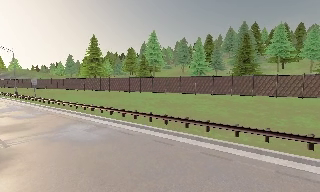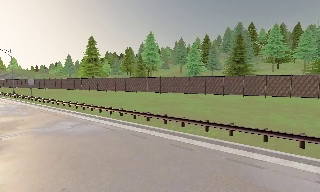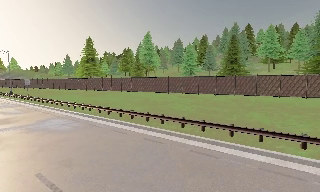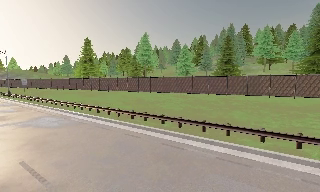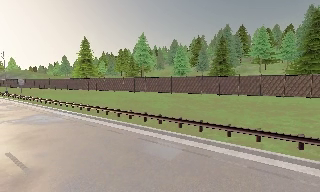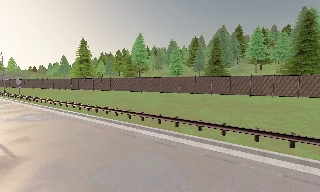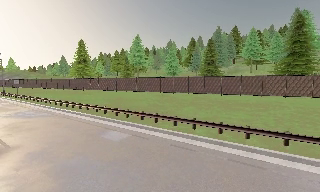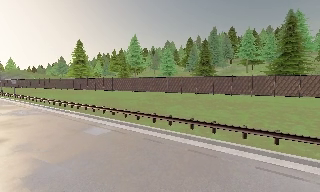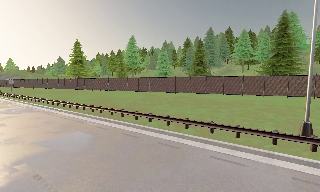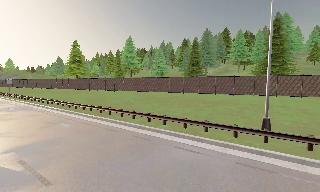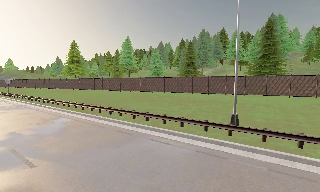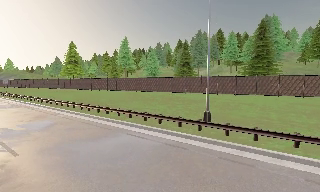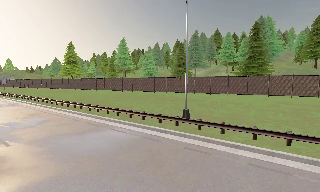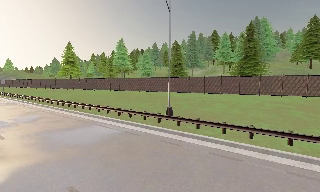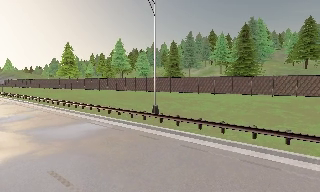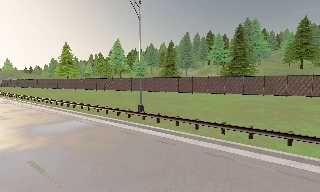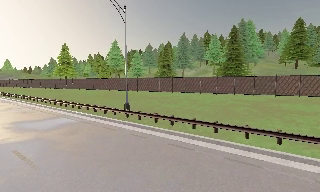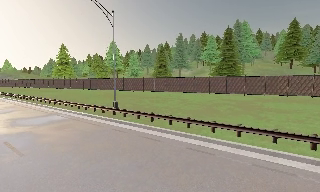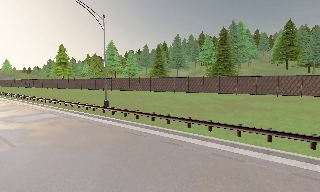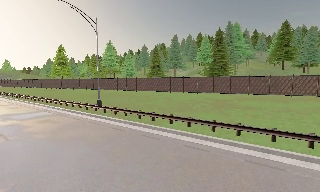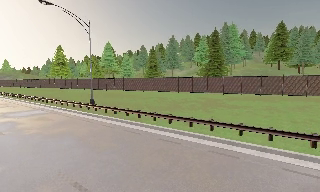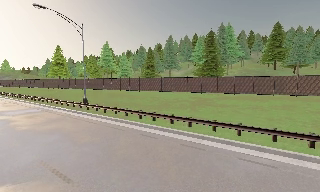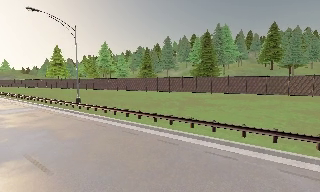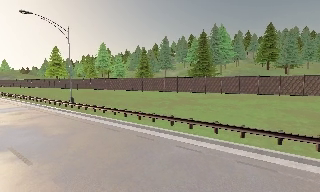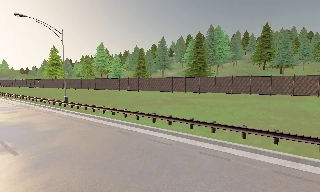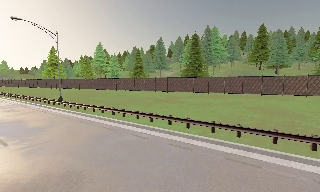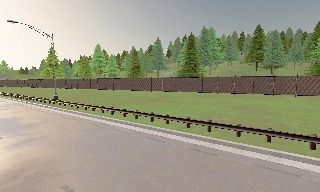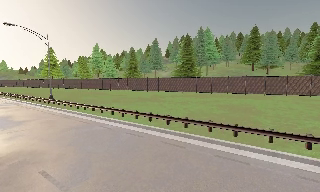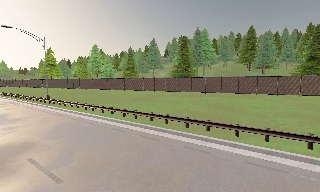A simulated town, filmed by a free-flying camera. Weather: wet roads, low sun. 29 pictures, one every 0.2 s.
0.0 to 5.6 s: The camera travels to its right and backward, about 35 m, so close, fixed things drift to the left.
The film runs backward here.
